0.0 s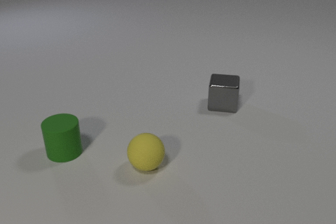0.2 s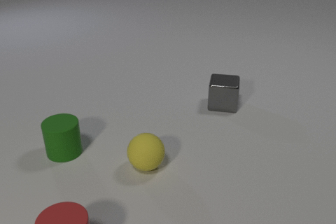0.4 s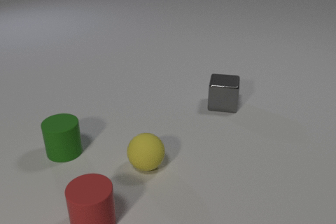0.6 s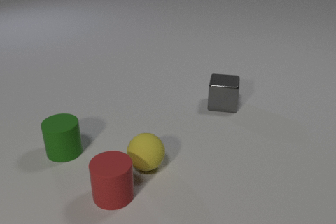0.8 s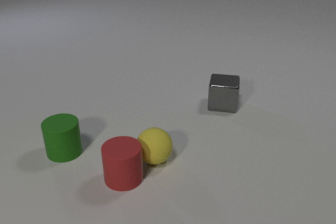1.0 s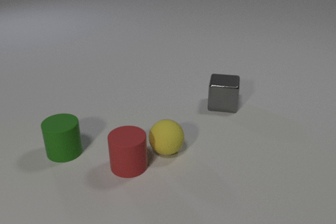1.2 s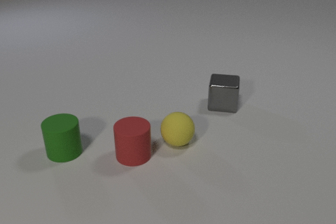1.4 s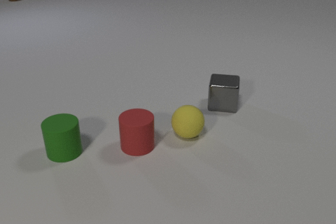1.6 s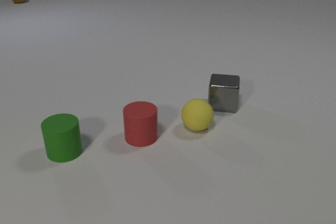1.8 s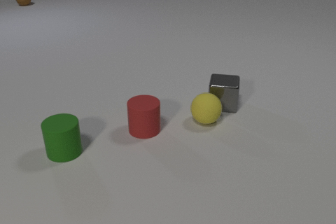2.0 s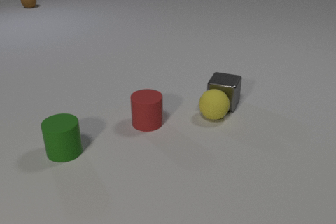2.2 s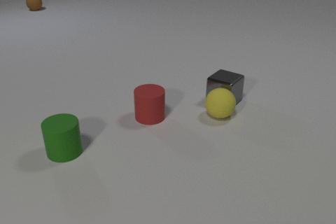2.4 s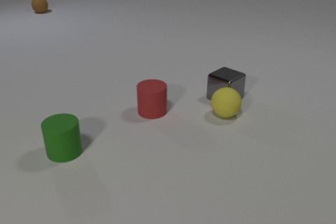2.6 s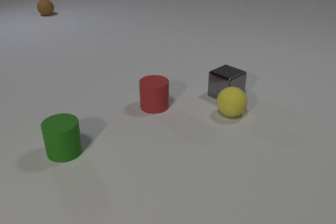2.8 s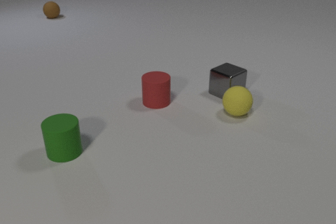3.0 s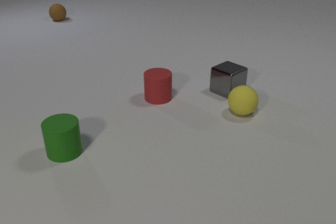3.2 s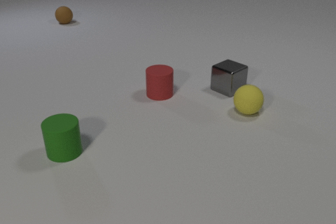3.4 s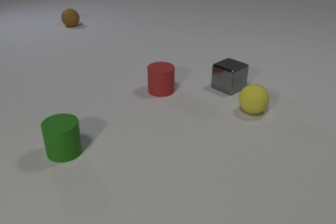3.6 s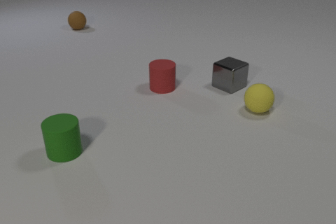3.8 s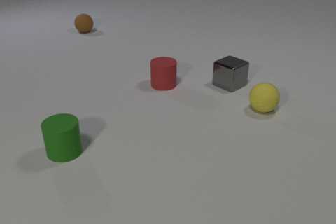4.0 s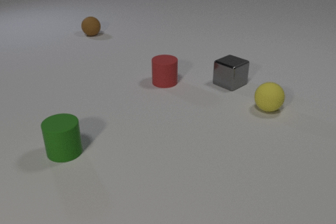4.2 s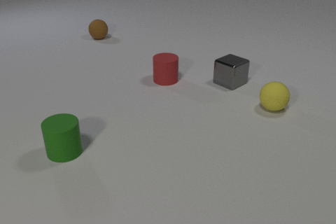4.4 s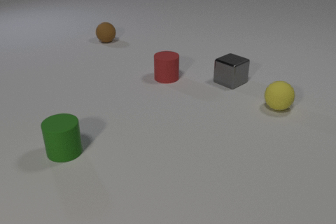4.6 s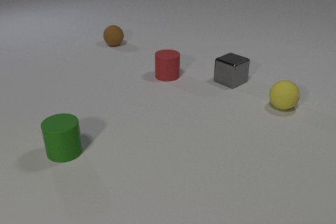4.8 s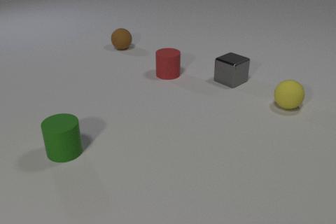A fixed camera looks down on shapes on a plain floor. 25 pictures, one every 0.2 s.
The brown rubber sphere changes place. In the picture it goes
toward the camera.
The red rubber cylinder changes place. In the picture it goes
away from the camera.
0.0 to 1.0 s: The red rubber cylinder comes in at the bottom edge, slides away from the camera and to the right. The yellow rubber sphere rolls away from the camera and to the right. The red rubber cylinder and the yellow rubber sphere collide.
1.0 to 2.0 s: The red rubber cylinder slides away from the camera. The yellow rubber sphere rolls away from the camera and to the right. The brown rubber sphere comes in at the top edge, rolls toward the camera and to the right. The yellow rubber sphere and the gray metal cube collide.
2.0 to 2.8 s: The red rubber cylinder slides away from the camera. The yellow rubber sphere rolls to the right and away from the camera. The gray metal cube slides away from the camera, spins clockwise seen from above by about 30 degrees, its near face sliding to the left. The brown rubber sphere rolls toward the camera and to the right.
2.8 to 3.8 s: The red rubber cylinder slides away from the camera. The yellow rubber sphere rolls to the right and away from the camera. The gray metal cube slides away from the camera. The brown rubber sphere rolls toward the camera and to the right.
3.8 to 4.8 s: The red rubber cylinder slides away from the camera. The yellow rubber sphere rolls to the right and away from the camera. The gray metal cube slides away from the camera. The brown rubber sphere rolls toward the camera and to the right.
Are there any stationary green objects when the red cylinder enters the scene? yes.
How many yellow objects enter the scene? 0.
What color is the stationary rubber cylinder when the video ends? green.
